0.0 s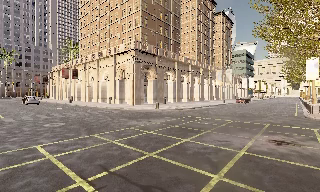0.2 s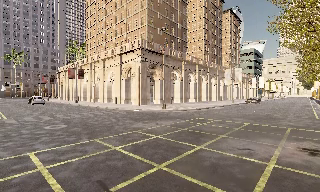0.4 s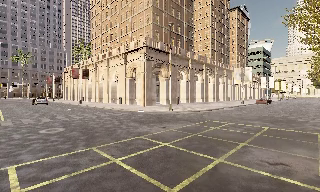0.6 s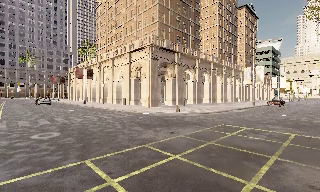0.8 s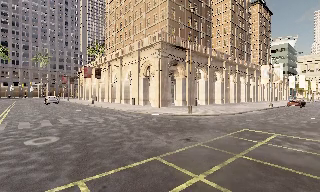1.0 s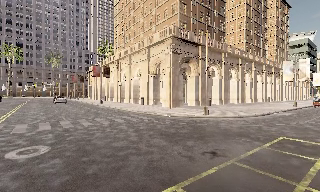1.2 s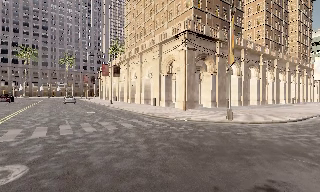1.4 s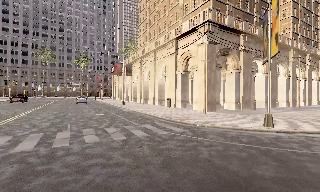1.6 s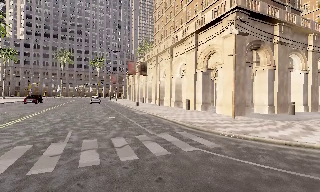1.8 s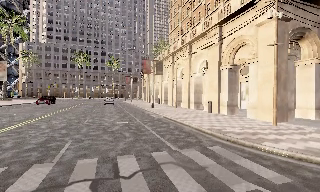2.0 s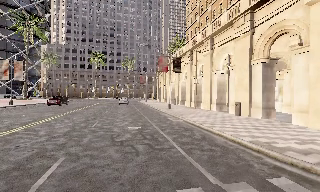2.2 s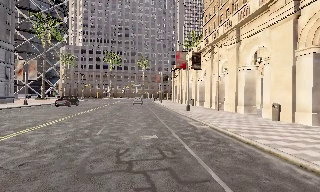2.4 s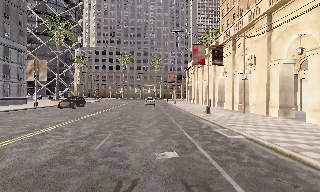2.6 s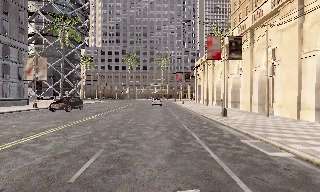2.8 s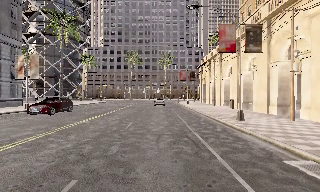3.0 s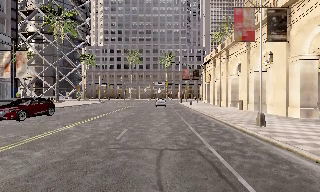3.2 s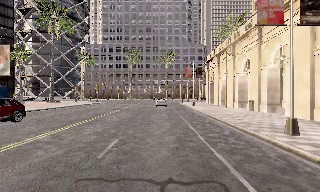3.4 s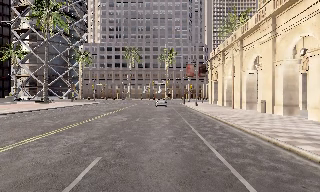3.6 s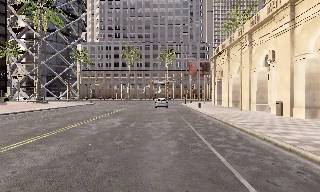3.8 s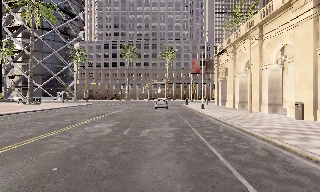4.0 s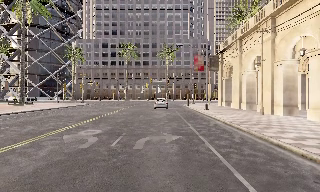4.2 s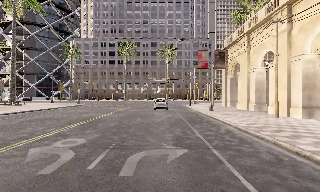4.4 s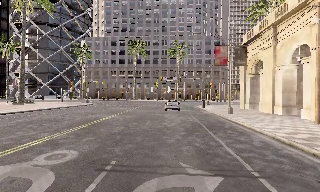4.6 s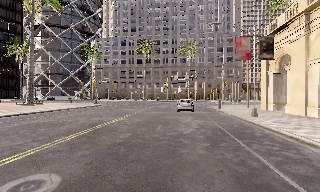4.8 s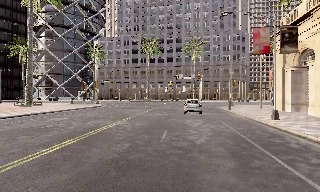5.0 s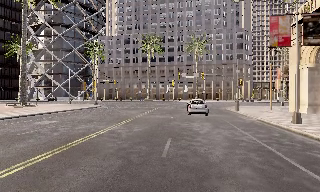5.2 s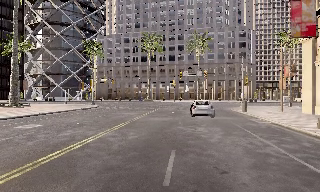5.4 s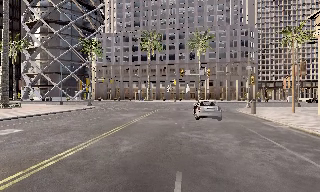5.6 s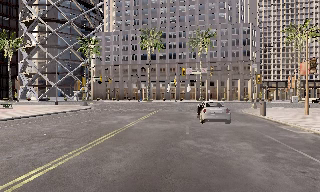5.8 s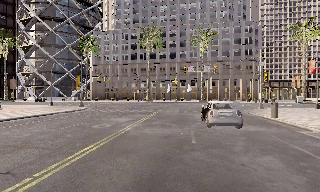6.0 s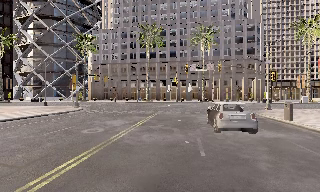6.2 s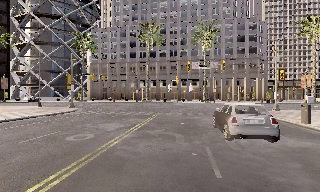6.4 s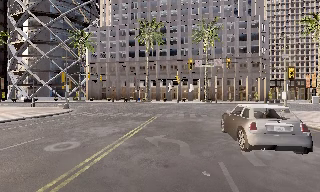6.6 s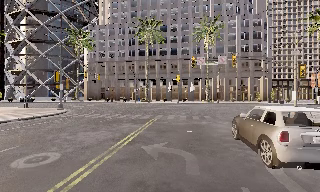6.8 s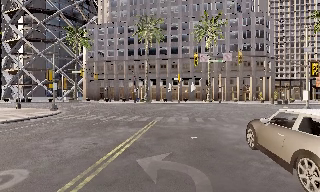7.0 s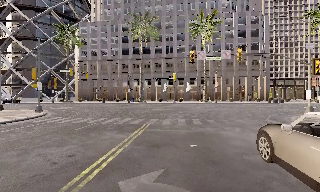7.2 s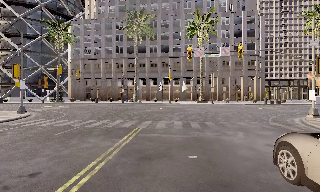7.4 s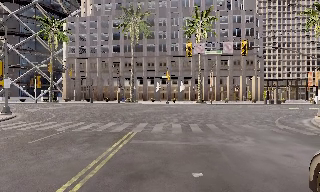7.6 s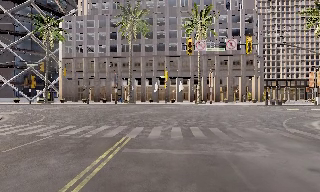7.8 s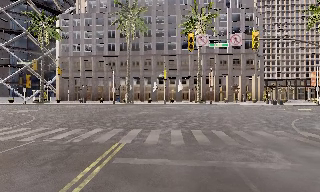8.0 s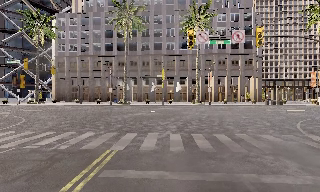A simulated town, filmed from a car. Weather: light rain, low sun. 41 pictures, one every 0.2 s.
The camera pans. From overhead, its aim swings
counterclockwise.
The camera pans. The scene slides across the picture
to the right.
0.0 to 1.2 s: The camera swings to its left by about 15 degrees, and the scene slides to the right. It travels forward, about 7 m, so what stands in front looms larger. It gains speed.
1.2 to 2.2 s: The scene slides to the right, as the camera pans about 25 degrees to its left. It travels forward, about 10 m, so what stands in front looms larger.
2.2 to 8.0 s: The camera pans to its left, which is counterclockwise from overhead, by about 10 degrees. It travels forward, about 45 m, so what stands in front looms larger. It loses speed.
The film runs forward here.
